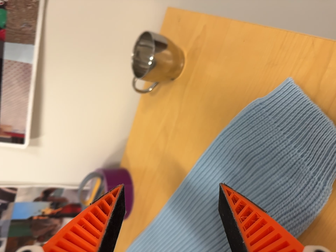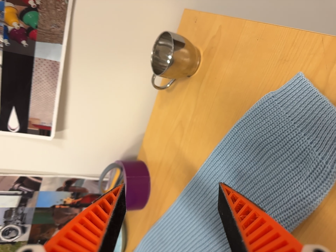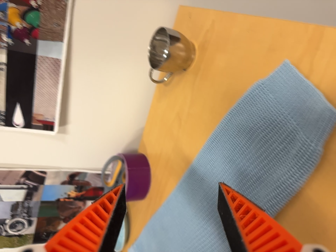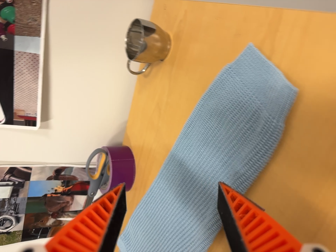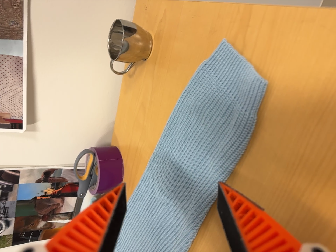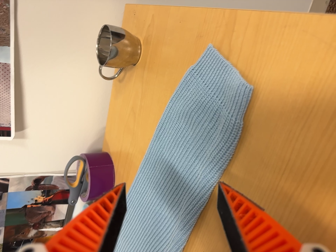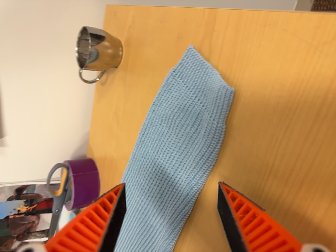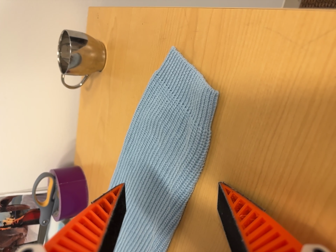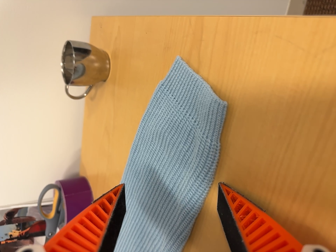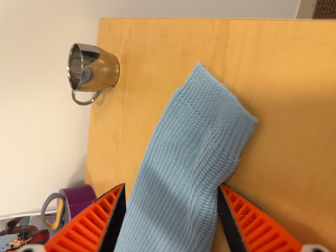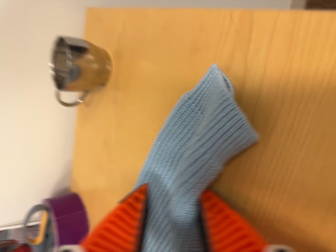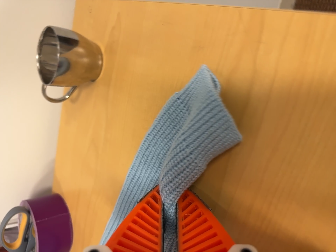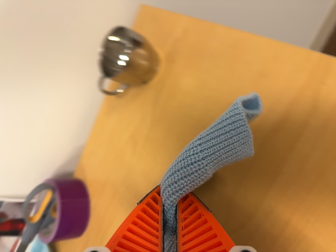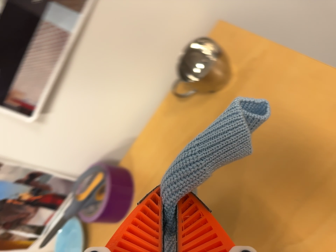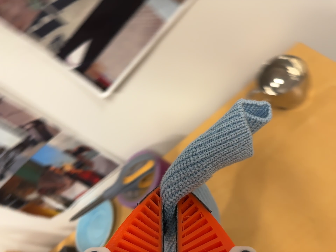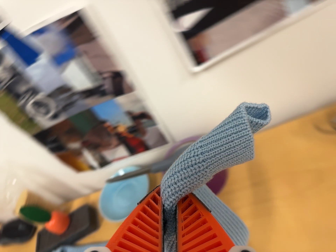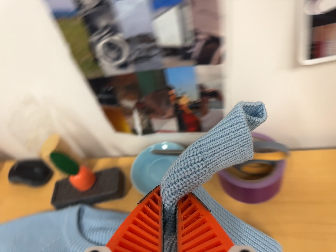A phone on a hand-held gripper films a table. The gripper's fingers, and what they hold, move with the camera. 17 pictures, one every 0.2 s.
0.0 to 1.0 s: The camera travels backward, to its right and toward the bottom of its view, about 8 cm, so what stands in front gets smaller.
1.0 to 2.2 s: The camera pans to its right by about 10 degrees. It travels forward and toward the top of its view, about 12 cm, so what stands in front looms larger.
2.2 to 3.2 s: The camera travels to its left, about 40 cm, so close, fixed things drift to the right. It rolls about its line of sight by about 70 degrees, and the scene rotates clockwise.
The film runs forward here.
